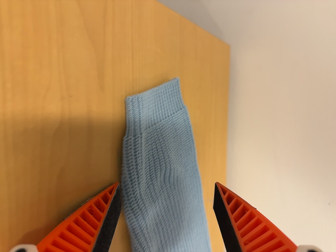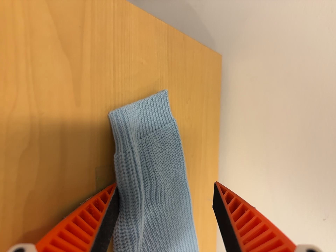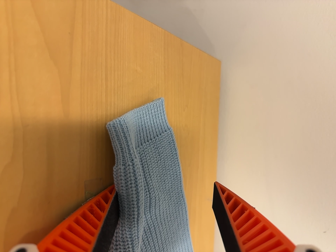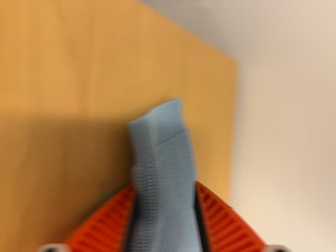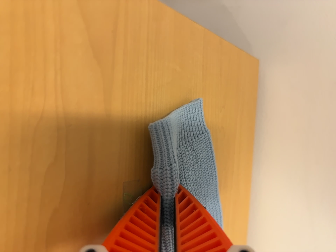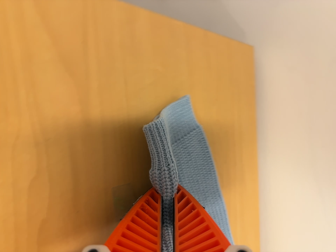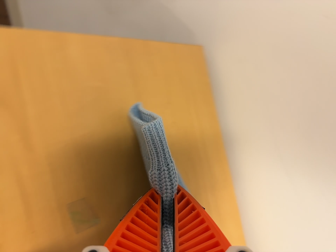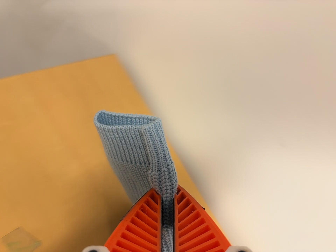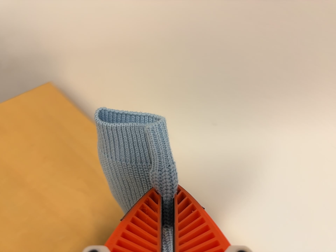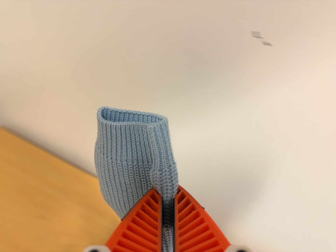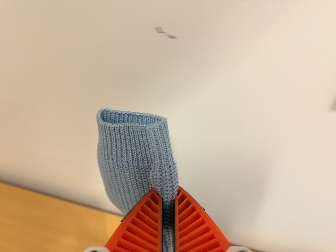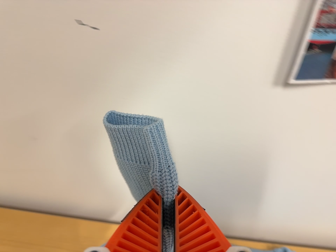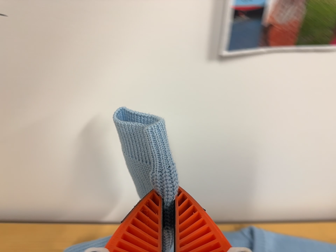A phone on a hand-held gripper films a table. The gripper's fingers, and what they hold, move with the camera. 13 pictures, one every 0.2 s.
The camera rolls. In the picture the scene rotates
counterclockwise.
0.0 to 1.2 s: The camera travels to its right, about 8 cm. It rolls about its line of sight by about 15 degrees, and the scene rotates counterclockwise.
1.2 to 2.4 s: The scene slides to the left, as the camera pans about 10 degrees to its right. It travels to its right, about 40 cm, so close, fixed things drift to the left. It rolls about its line of sight by about 75 degrees, and the scene rotates counterclockwise.
The film runs forward here.
